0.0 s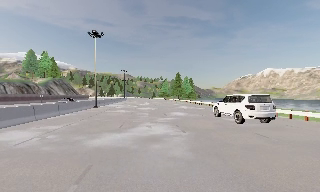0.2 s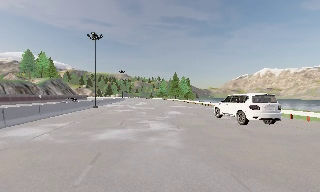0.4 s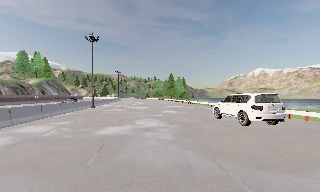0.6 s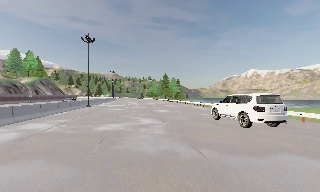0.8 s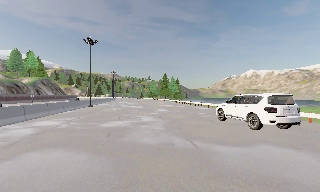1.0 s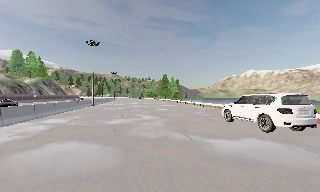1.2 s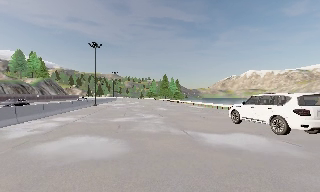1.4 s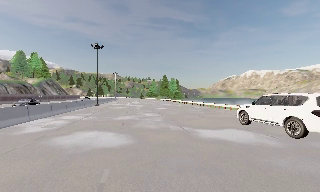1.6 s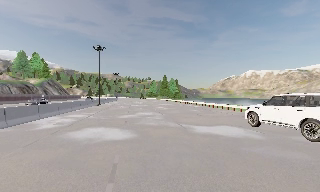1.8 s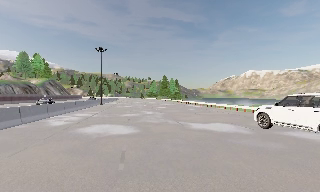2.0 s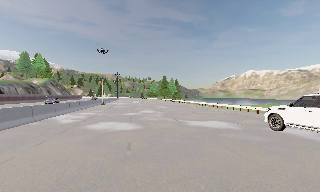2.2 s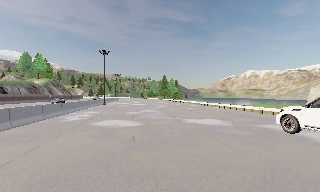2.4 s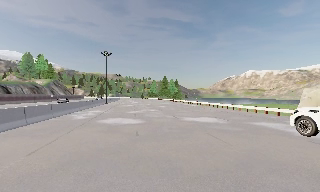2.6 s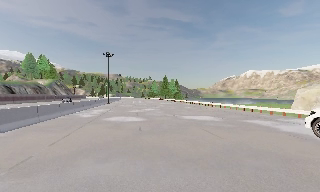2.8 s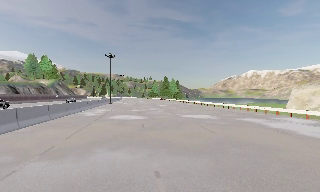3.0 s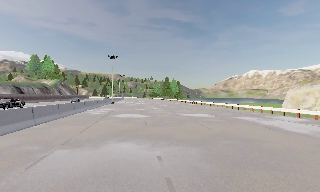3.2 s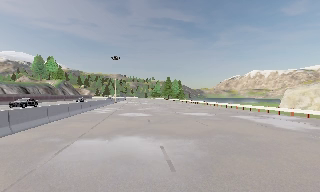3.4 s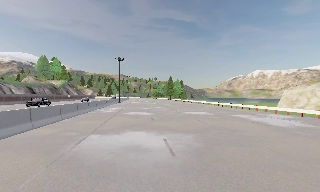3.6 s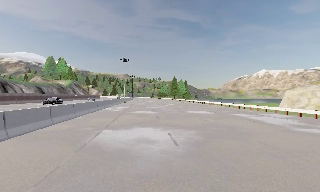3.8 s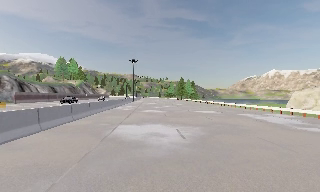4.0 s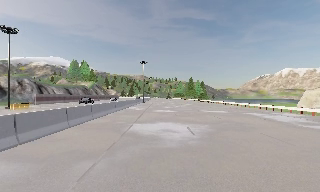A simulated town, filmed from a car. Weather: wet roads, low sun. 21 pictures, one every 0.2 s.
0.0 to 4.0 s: The camera travels backward, about 20 m, so what stands in front gets smaller.
The film runs backward here.
